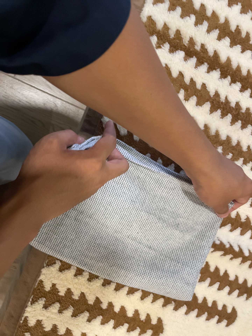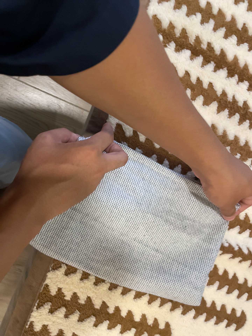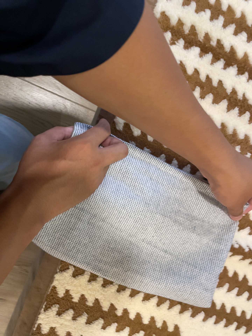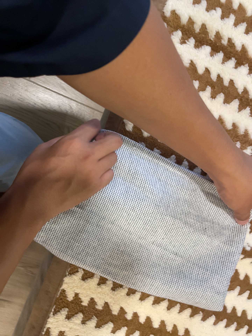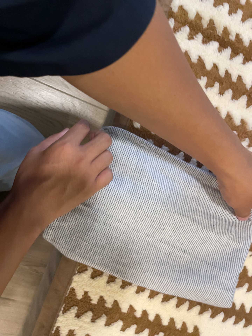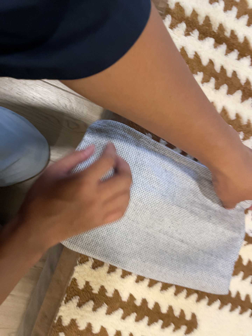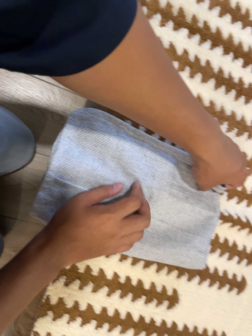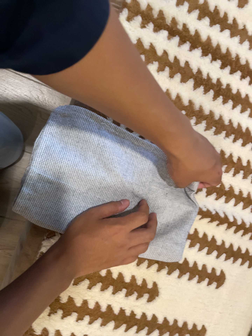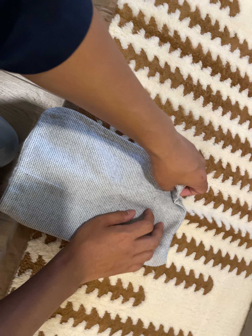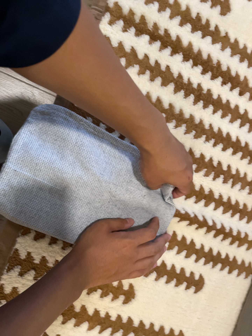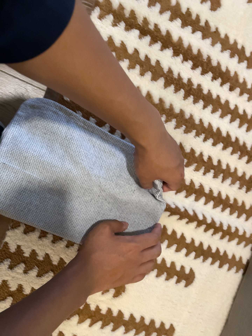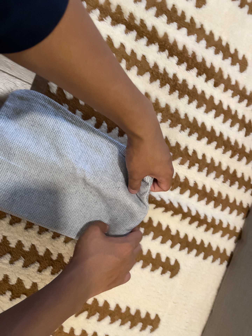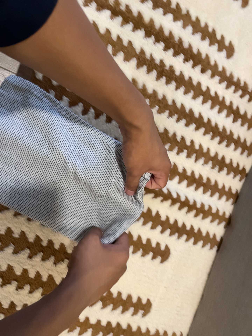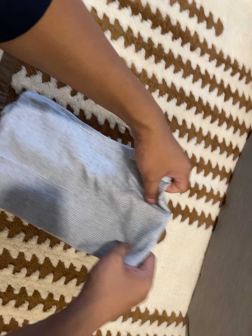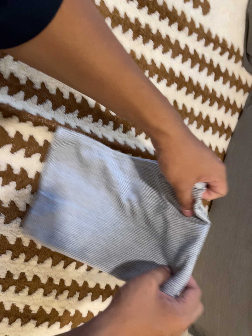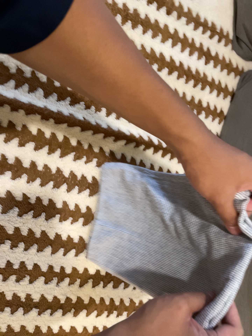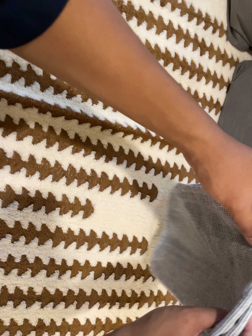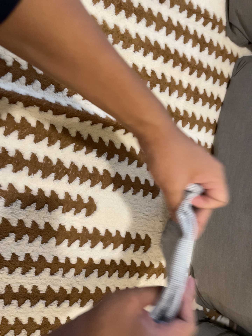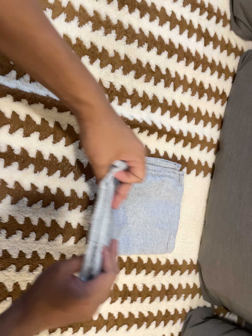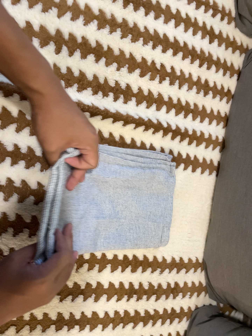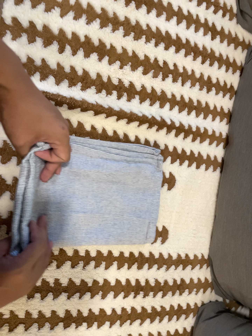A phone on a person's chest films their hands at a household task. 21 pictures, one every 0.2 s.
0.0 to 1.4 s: The camera shifts only a little, or ends up much as it began.
1.4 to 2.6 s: The camera travels to its right and toward the bottom of its view, about 12 cm, so close, fixed things drift to the left.
2.6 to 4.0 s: The camera travels toward the bottom of its view, about 7 cm, so close, fixed things drift upward. It rolls about its line of sight by about 10 degrees, and the scene rotates counterclockwise.
The film runs forward here.
